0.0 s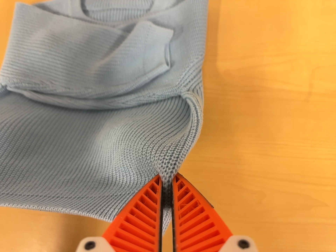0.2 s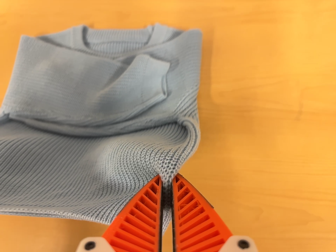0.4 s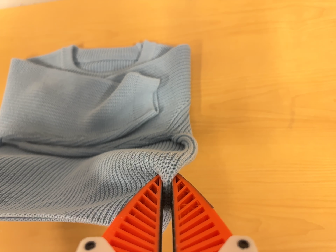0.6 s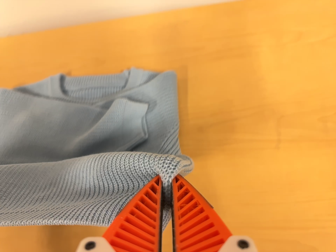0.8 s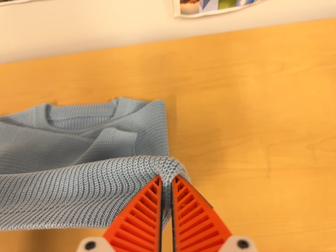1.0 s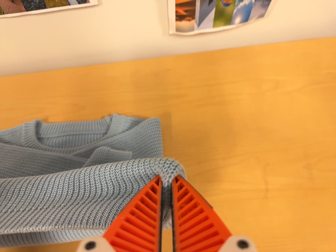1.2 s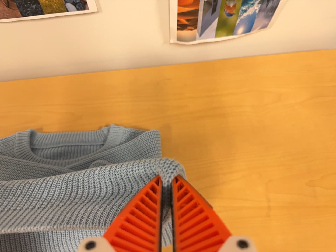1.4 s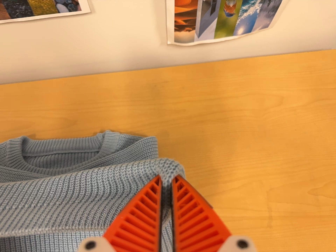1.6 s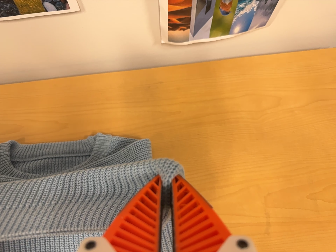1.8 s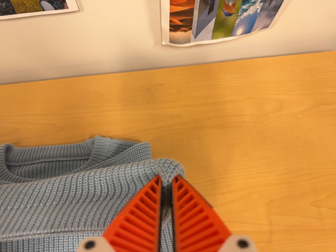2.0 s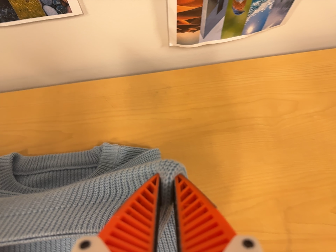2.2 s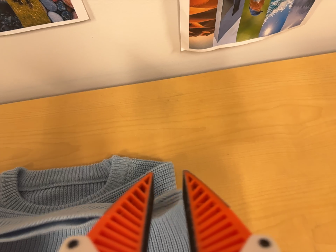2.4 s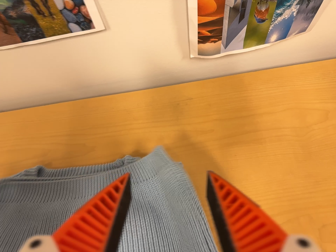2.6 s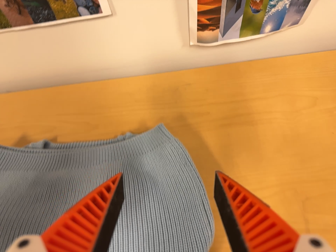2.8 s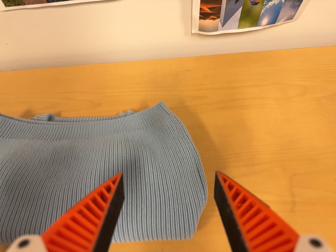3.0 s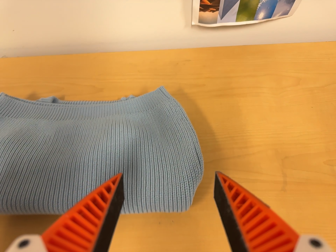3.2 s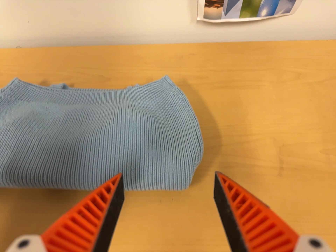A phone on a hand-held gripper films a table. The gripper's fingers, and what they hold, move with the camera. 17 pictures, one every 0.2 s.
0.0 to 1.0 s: The camera's aim tips toward the top of its view by about 20 degrees, and the scene shifts downward.
1.0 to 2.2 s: The camera travels forward and toward the top of its view, about 12 cm, so what stands in front looms larger.
2.2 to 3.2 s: The camera travels toward the bottom of its view and backward, about 20 cm, so close, fixed things drift upward.
The film runs forward here.
